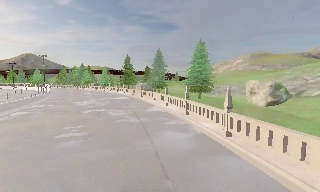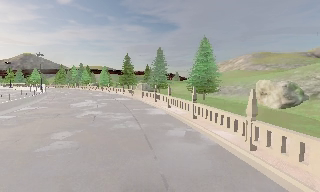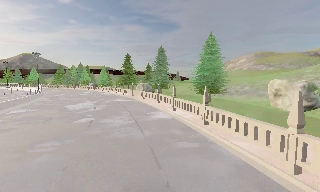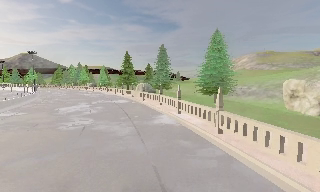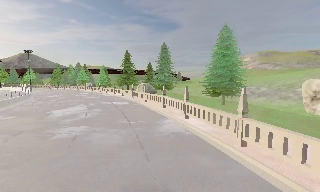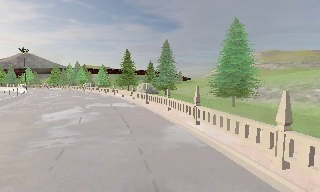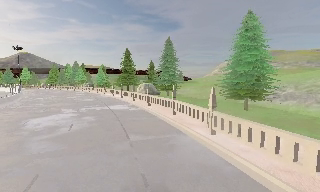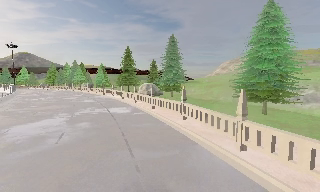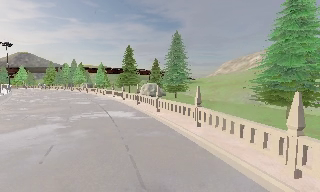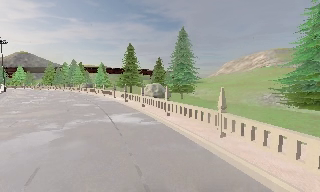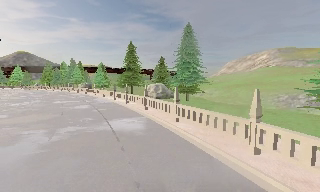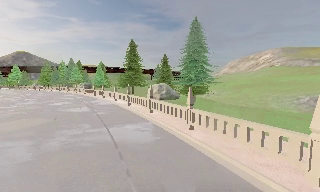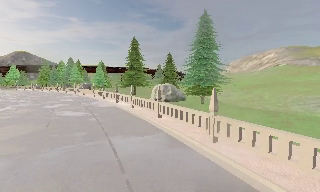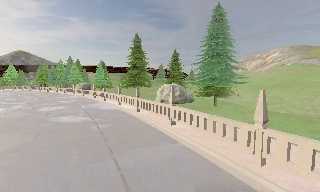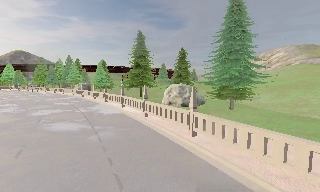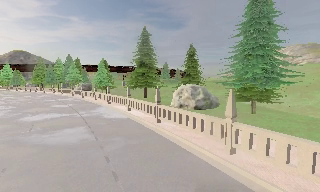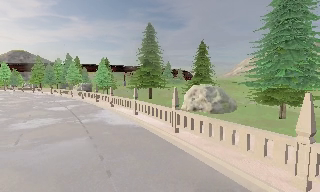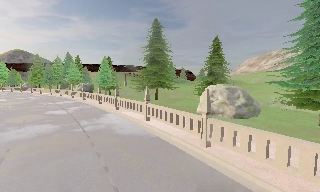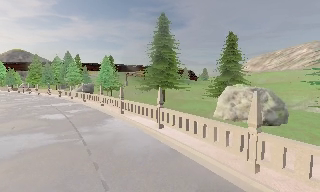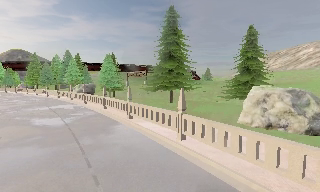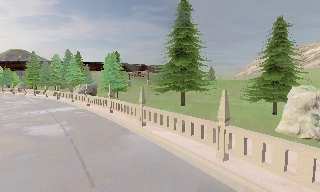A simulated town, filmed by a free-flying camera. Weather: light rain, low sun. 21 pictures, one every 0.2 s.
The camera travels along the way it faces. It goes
forward.
0.0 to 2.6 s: The camera travels forward, about 30 m, so what stands in front looms larger.
2.6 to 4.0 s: The camera travels forward and to its left, about 18 m, so what stands in front looms larger.
The film runs forward here.
